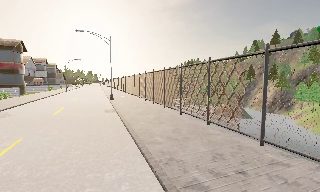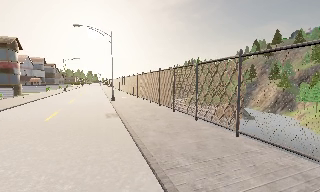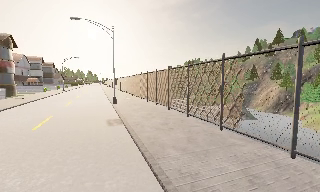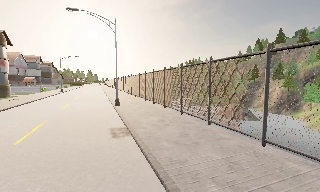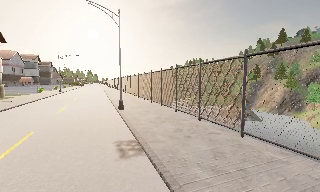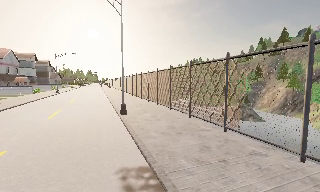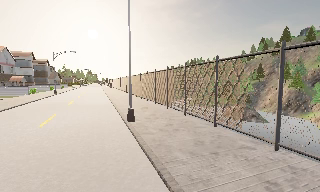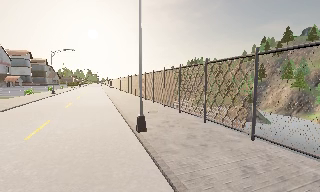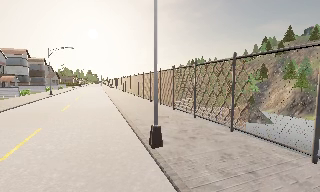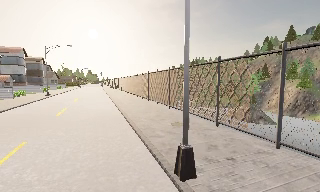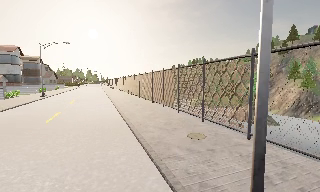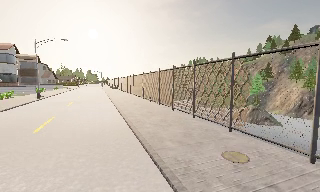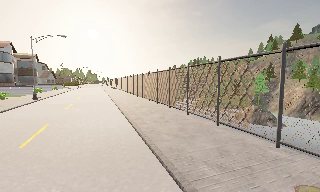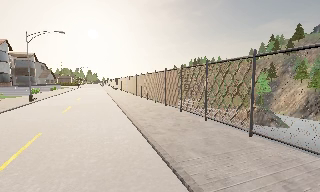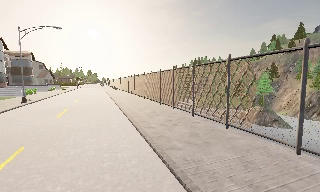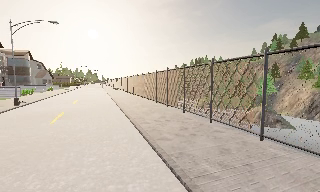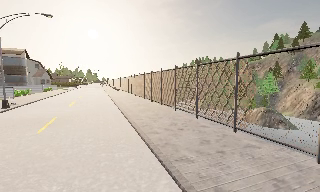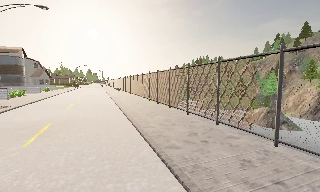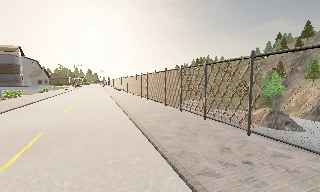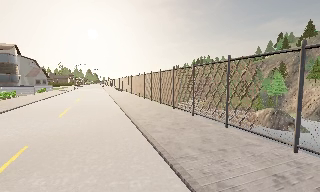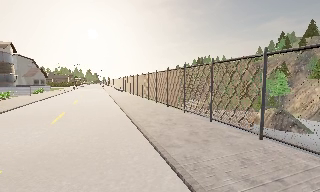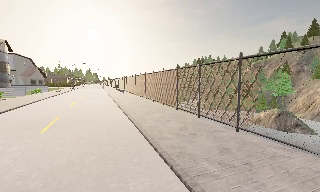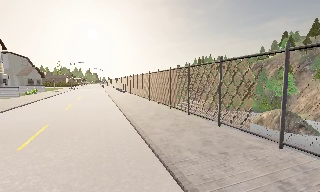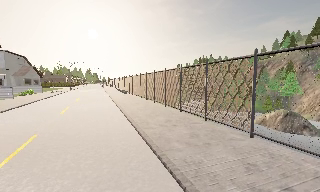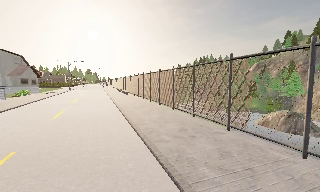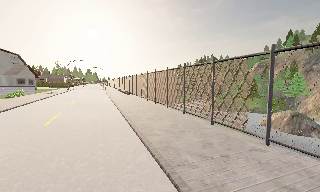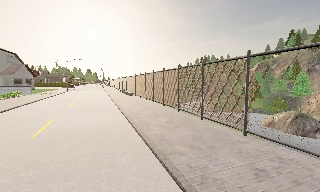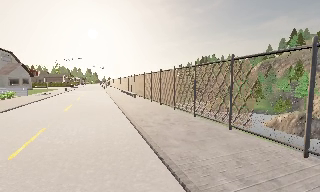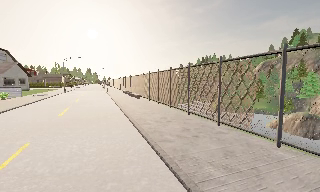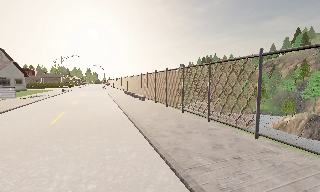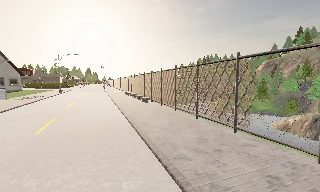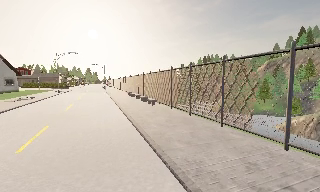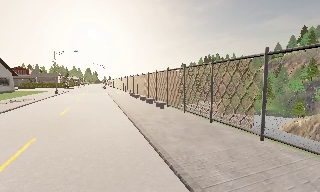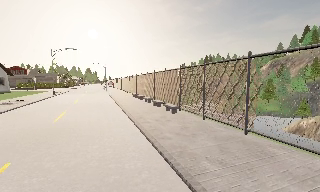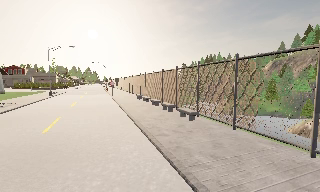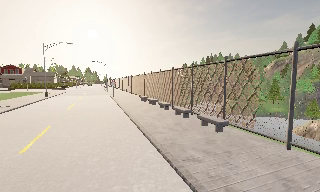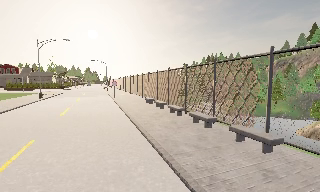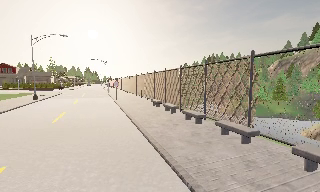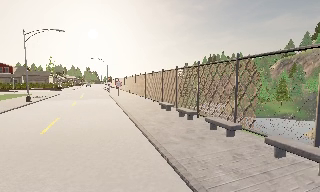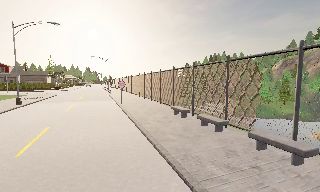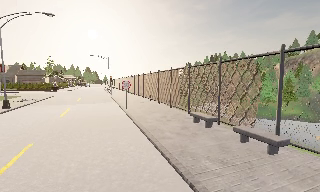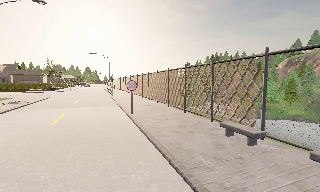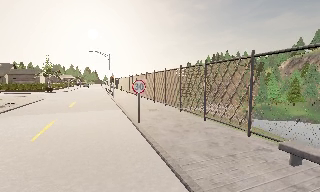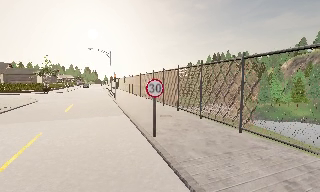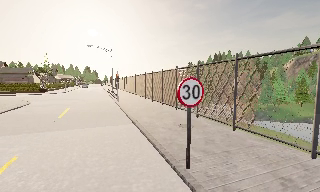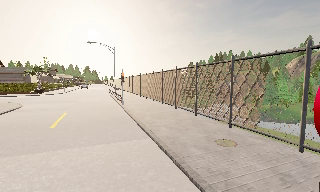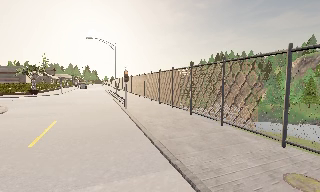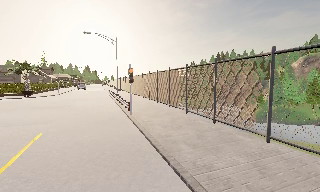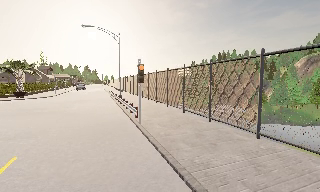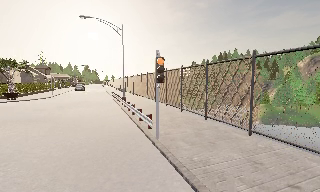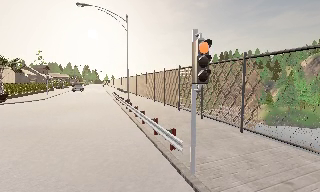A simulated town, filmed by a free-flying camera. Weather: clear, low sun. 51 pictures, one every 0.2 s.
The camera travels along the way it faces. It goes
forward.
0.0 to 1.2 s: The camera travels forward, about 11 m, so what stands in front looms larger.
1.2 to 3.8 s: The camera travels forward and to its left, about 20 m, so what stands in front looms larger.
3.8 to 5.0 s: The camera travels forward, about 10 m, so what stands in front looms larger.
5.0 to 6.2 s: The camera travels forward and to its left, about 12 m, so what stands in front looms larger.
6.2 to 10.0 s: The camera travels forward, about 40 m, so what stands in front looms larger.
The film runs forward here.
